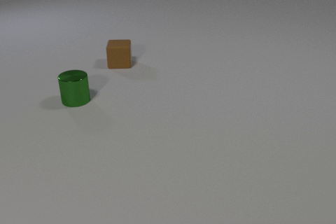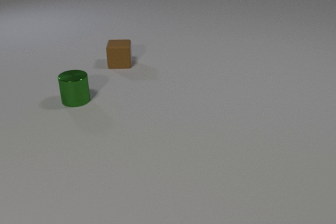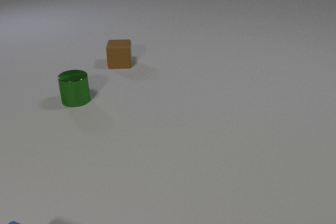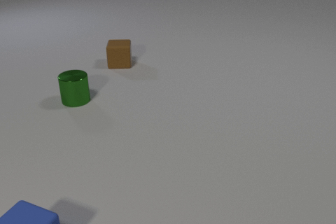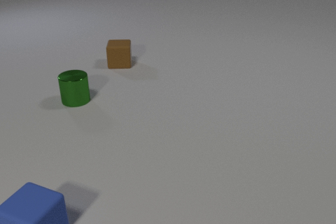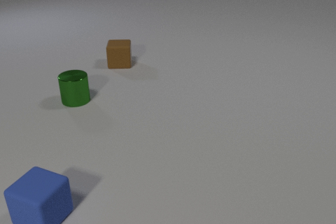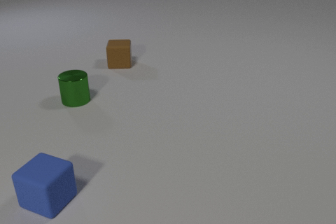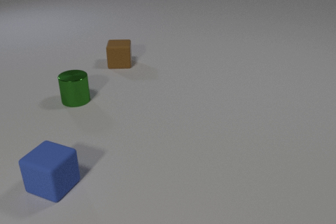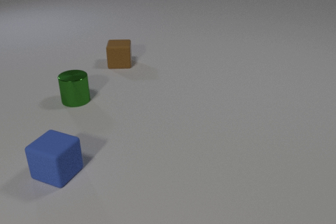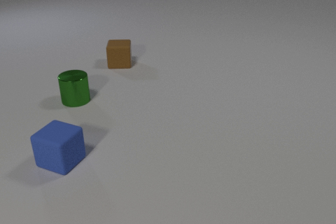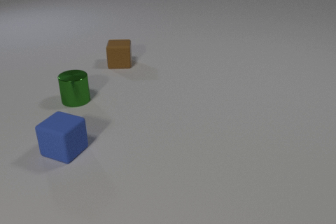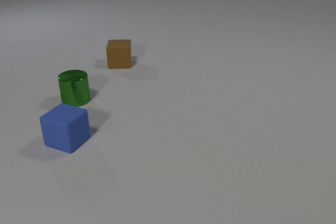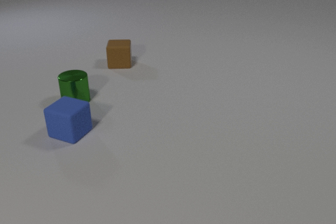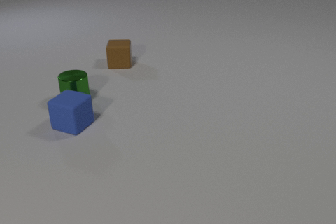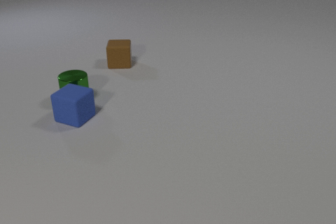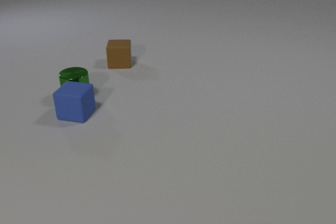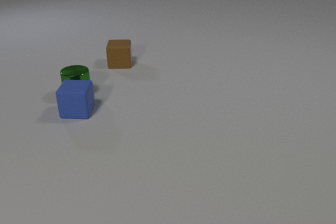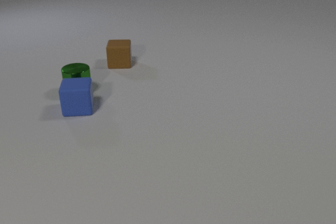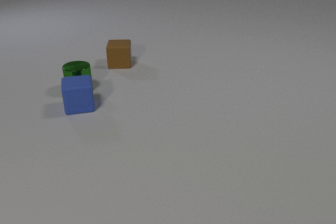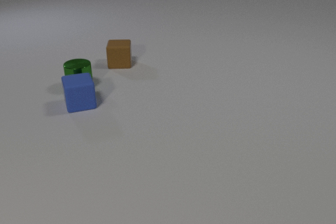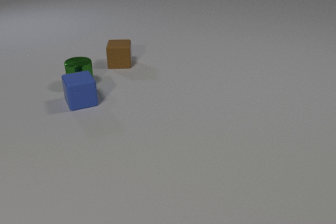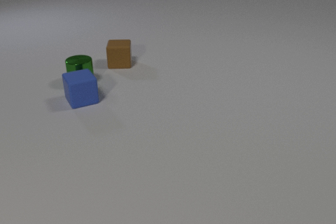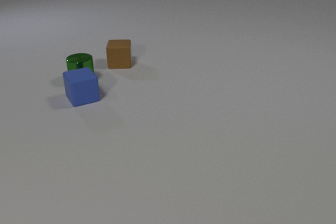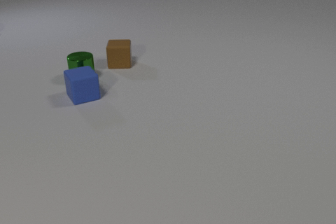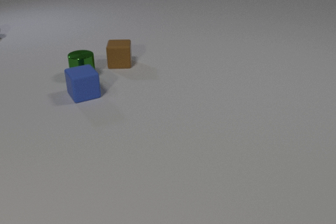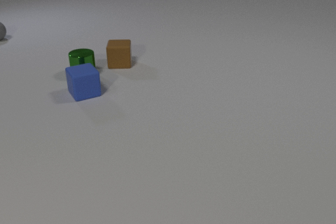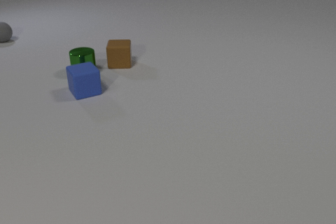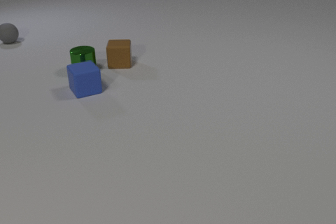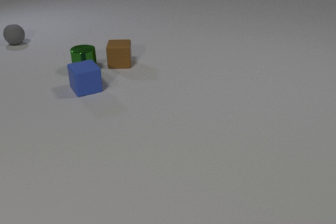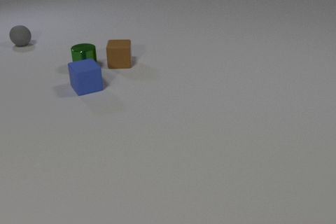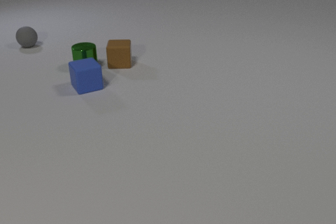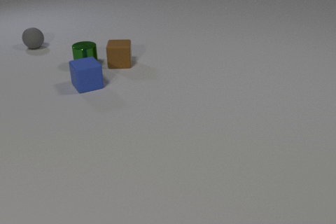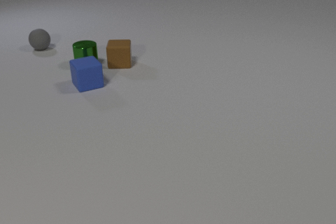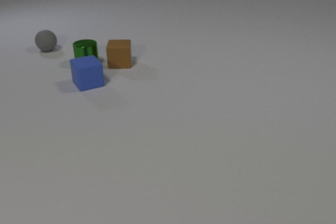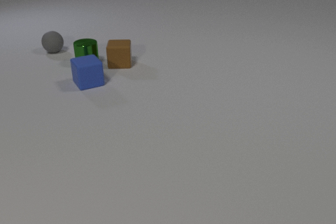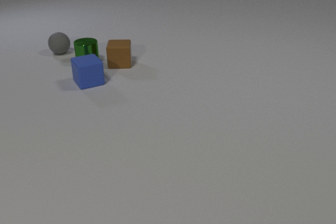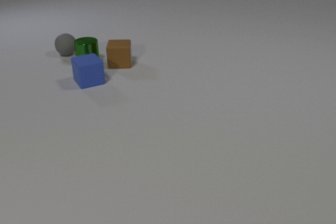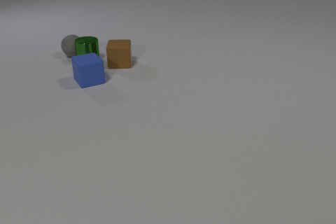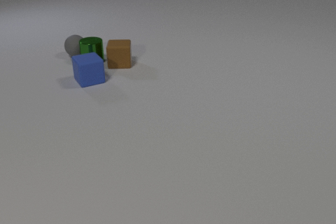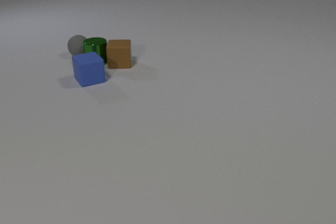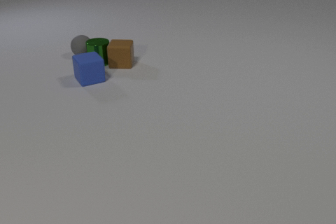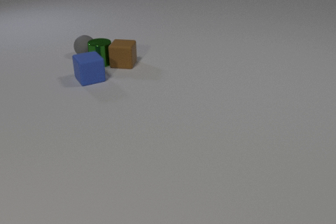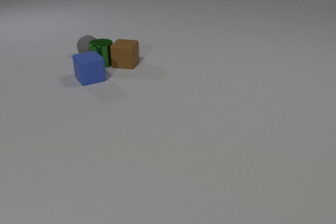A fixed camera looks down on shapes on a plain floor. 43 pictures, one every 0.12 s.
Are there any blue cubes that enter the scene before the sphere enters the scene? yes.
What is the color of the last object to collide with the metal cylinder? brown.
How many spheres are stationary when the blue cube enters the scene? 0.
0.00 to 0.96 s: The blue rubber cube comes in at the bottom edge, slides away from the camera.
0.96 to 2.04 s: The blue rubber cube slides away from the camera, spins so that its near face slides to the right, counterclockwise seen from above. The green metal cylinder slides away from the camera. The blue rubber cube and the green metal cylinder collide.
2.04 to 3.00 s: The blue rubber cube slides away from the camera, spins counterclockwise seen from above by about 30 degrees, its near face sliding to the right. The green metal cylinder slides away from the camera. The gray rubber sphere comes in at the left edge, rolls toward the camera and to the right.
3.00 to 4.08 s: The blue rubber cube slides away from the camera. The green metal cylinder slides away from the camera. The gray rubber sphere rolls toward the camera and to the right.
4.08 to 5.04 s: The blue rubber cube slides away from the camera. The green metal cylinder slides to the right. The gray rubber sphere rolls to the right and toward the camera. The brown rubber cube slides to the right. The green metal cylinder and the gray rubber sphere collide. The green metal cylinder and the brown rubber cube collide.
